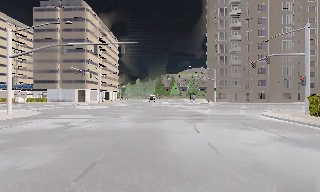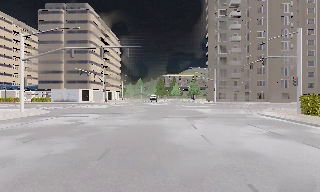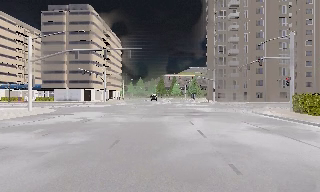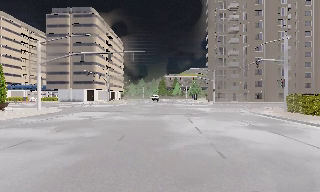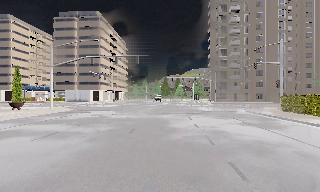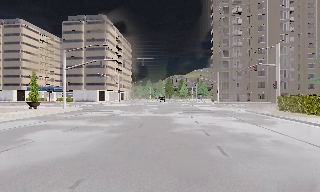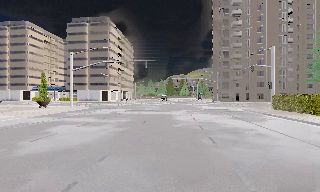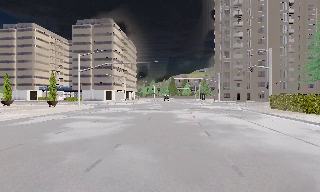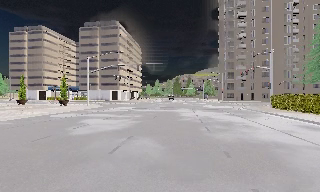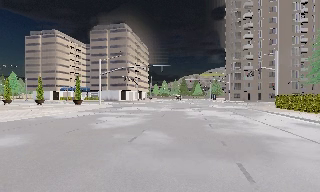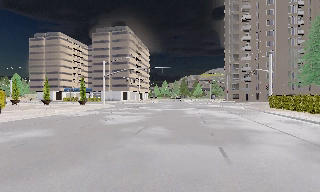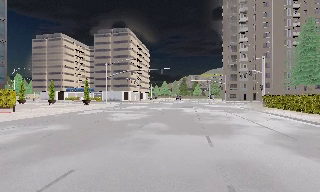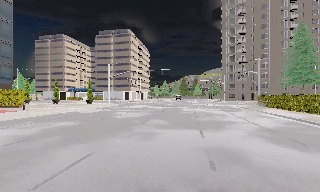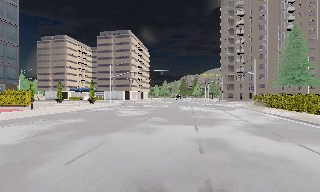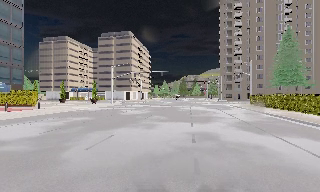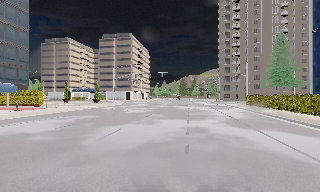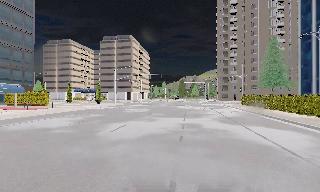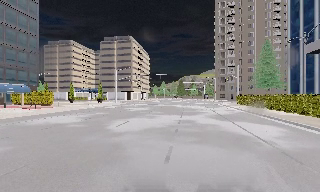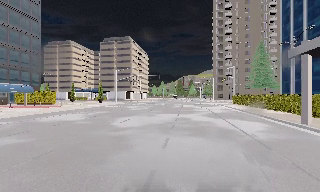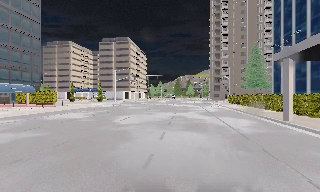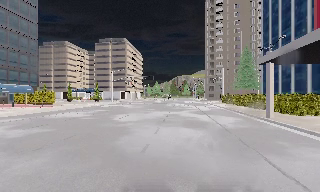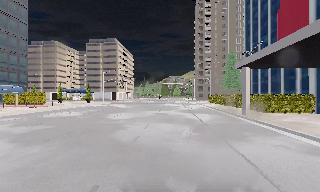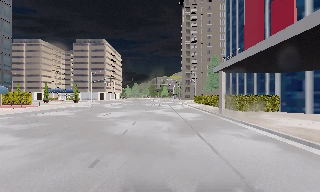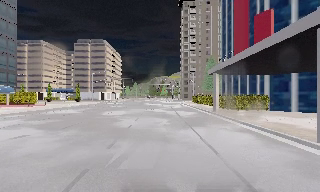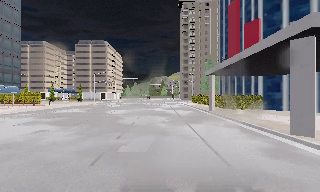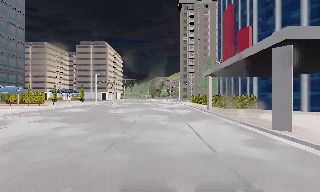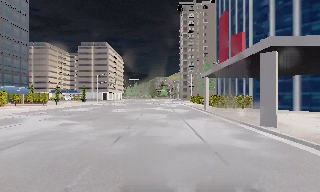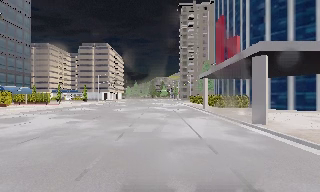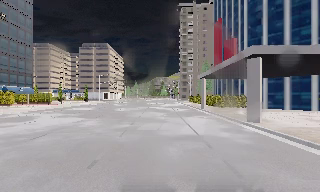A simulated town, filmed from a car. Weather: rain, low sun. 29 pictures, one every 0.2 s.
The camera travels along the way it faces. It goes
backward.
0.0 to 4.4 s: The camera travels backward, about 25 m, so what stands in front gets smaller.
4.4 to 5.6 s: The camera travels backward, about 6 m, so what stands in front gets smaller. It loses speed.
The film runs backward here.
